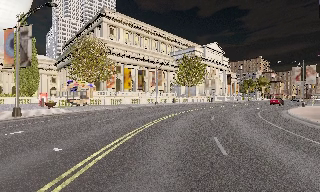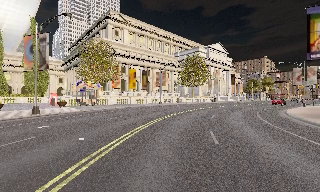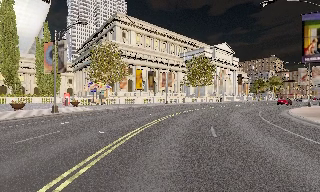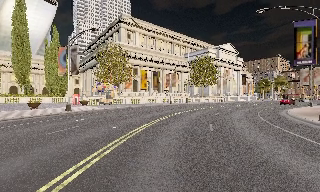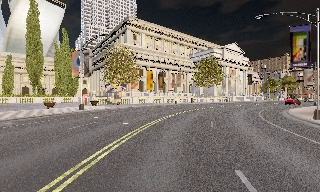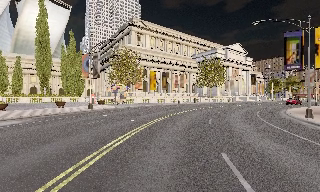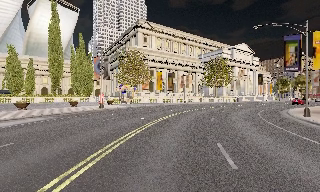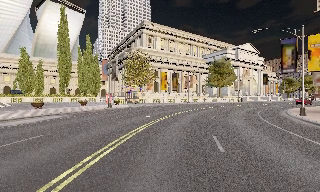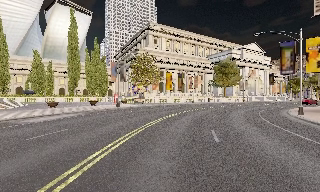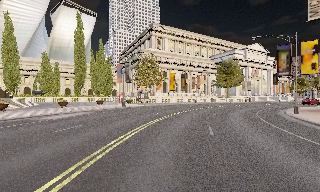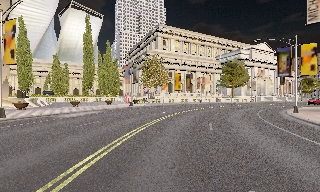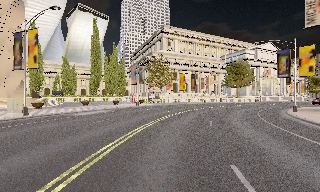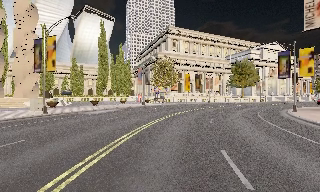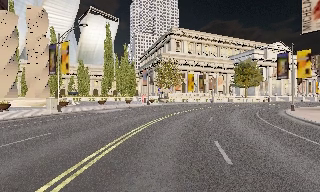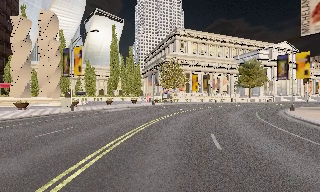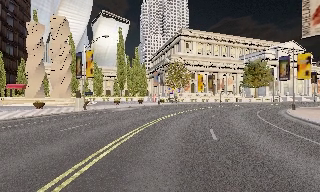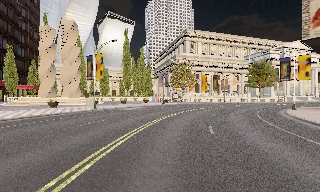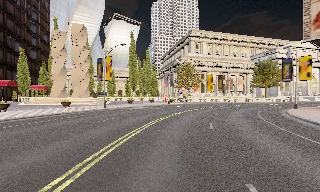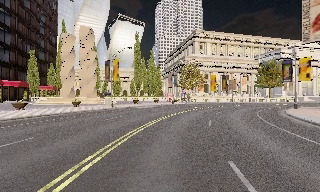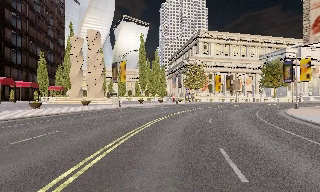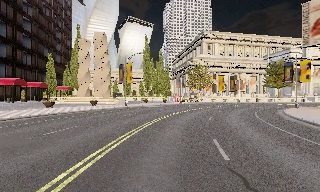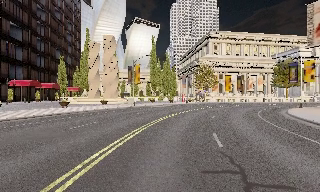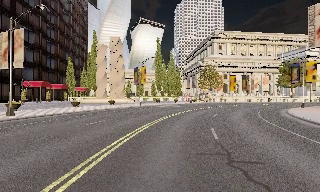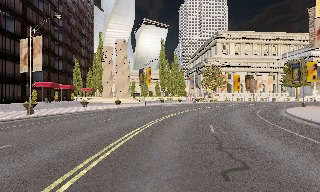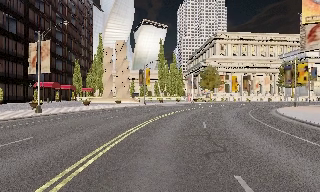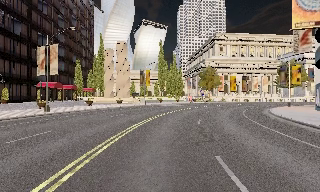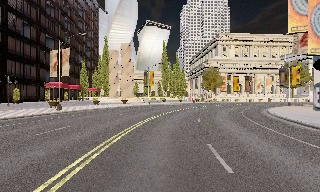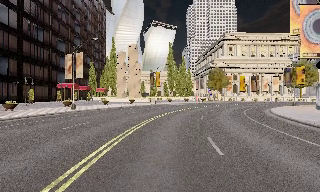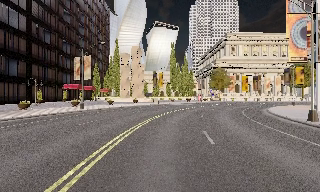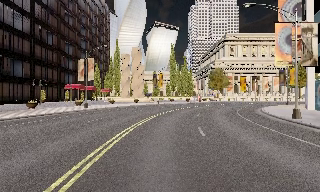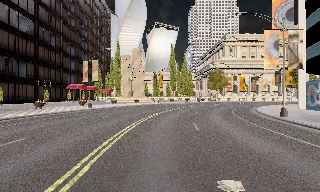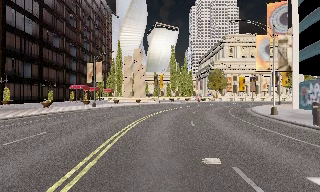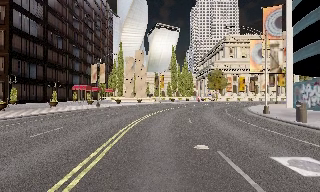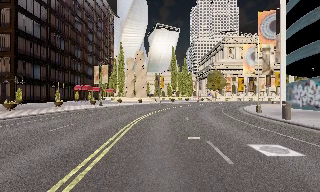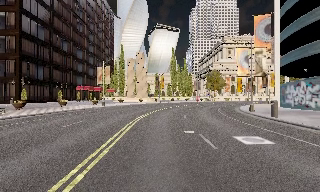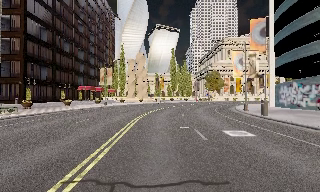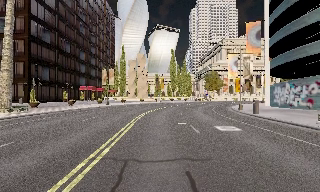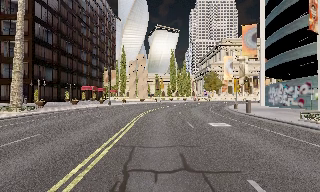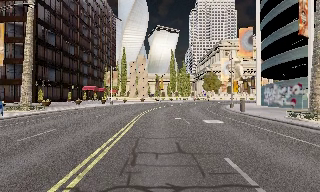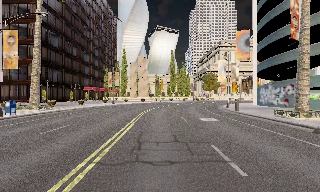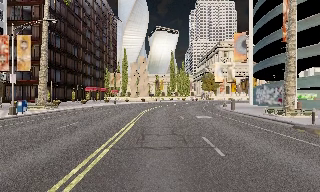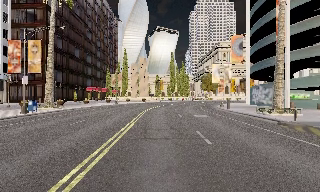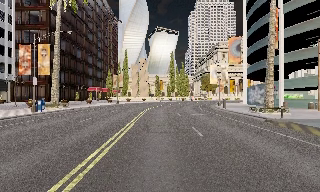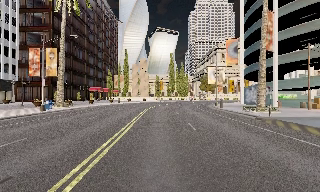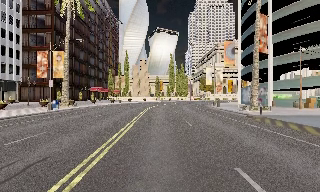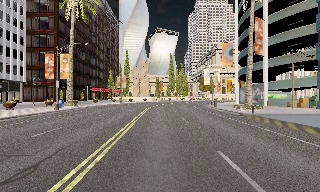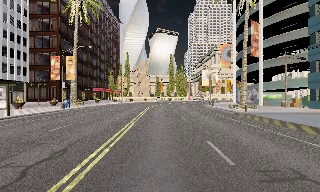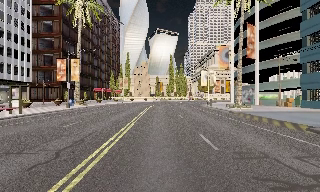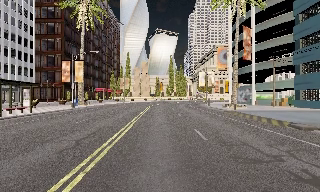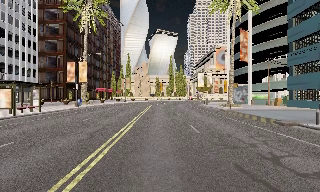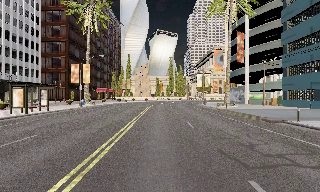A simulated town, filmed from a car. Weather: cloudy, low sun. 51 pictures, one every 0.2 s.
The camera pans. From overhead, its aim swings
counterclockwise.
The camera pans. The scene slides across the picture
to the right.
0.0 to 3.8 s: The camera swings to its left by about 30 degrees, and the scene slides to the right. It travels backward, about 20 m.
3.8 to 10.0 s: The scene slides to the right, as the camera pans about 10 degrees to its left. It travels backward, about 35 m, so what stands in front gets smaller.
The film runs backward here.
